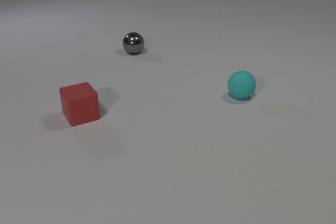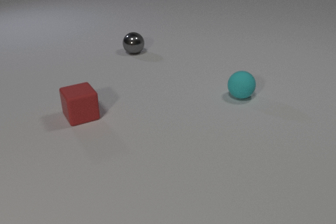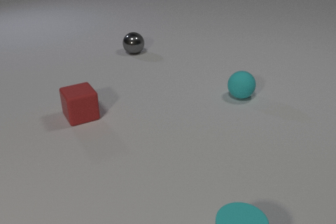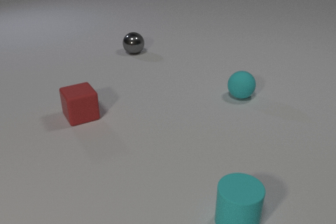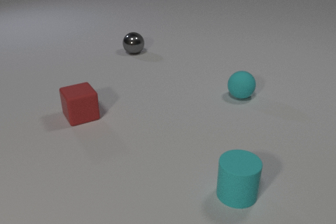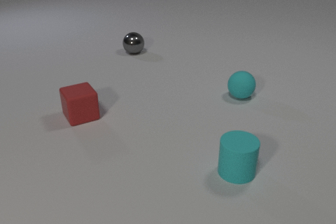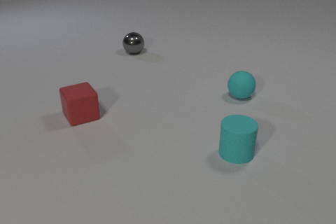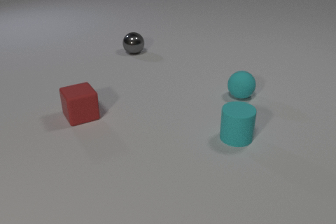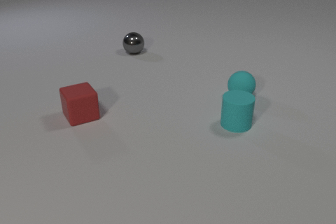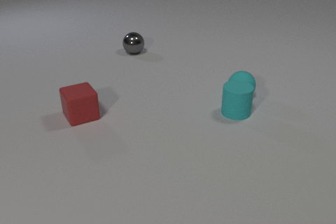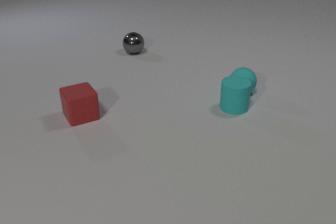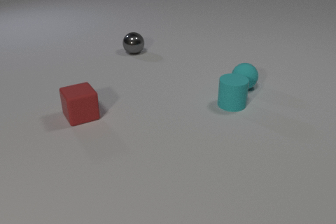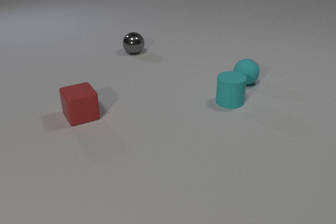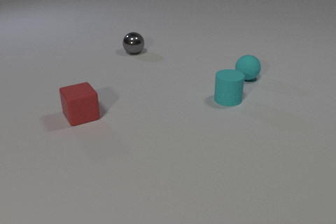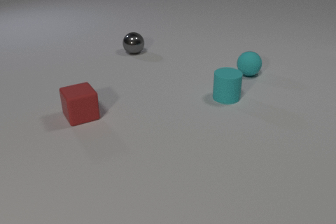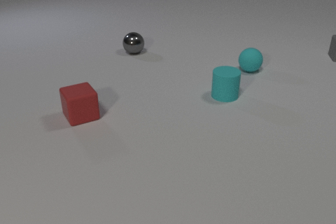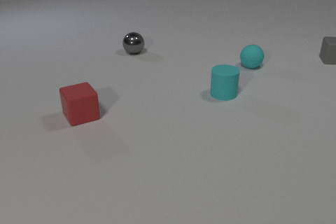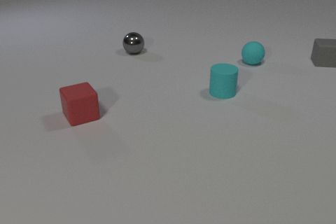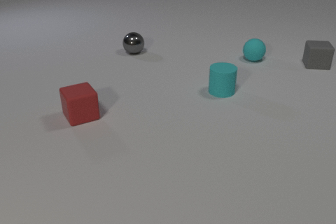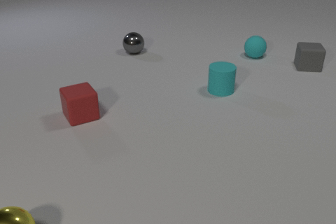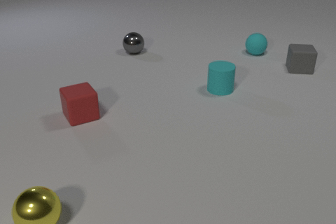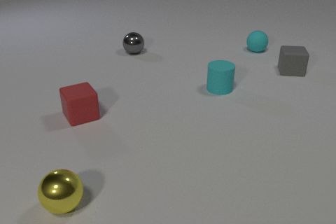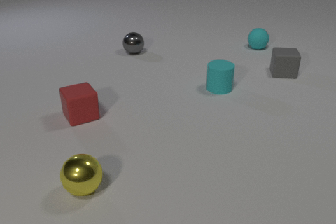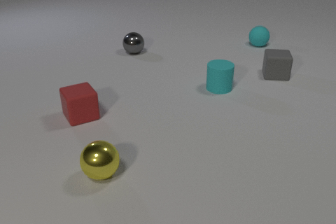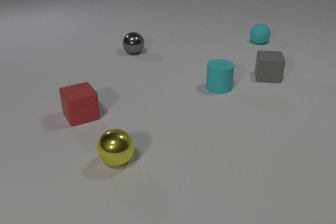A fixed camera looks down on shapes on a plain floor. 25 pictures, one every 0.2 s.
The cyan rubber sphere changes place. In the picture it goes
away from the camera.
The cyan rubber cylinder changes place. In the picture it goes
away from the camera.
0.0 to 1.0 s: The cyan rubber cylinder comes in at the bottom edge, slides away from the camera.
1.0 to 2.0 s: The cyan rubber cylinder slides away from the camera. The cyan rubber sphere rolls away from the camera. The cyan rubber cylinder and the cyan rubber sphere collide.
2.0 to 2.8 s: The cyan rubber cylinder slides away from the camera and to the left. The cyan rubber sphere rolls away from the camera.
2.8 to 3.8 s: The cyan rubber cylinder slides away from the camera. The cyan rubber sphere rolls away from the camera. The gray rubber cube comes in at the right edge, slides toward the camera and to the left. The yellow metal sphere comes in at the bottom edge, rolls to the right and away from the camera.
3.8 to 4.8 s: The cyan rubber cylinder slides away from the camera. The cyan rubber sphere rolls away from the camera. The gray rubber cube slides toward the camera and to the left. The yellow metal sphere rolls to the right and away from the camera.
What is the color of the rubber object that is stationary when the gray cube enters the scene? red.
How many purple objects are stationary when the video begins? 0.
What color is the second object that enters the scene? gray.
